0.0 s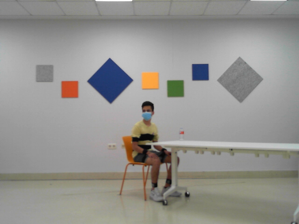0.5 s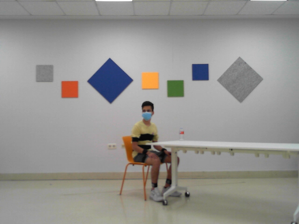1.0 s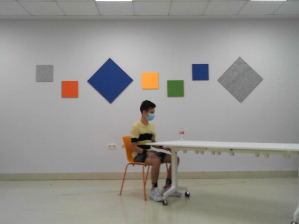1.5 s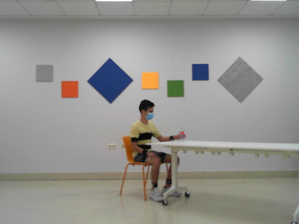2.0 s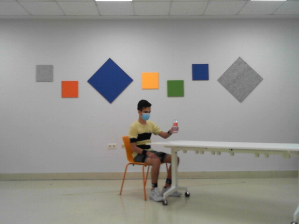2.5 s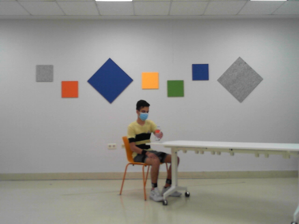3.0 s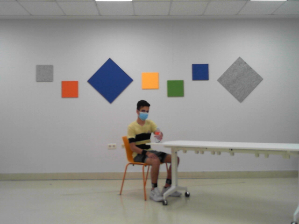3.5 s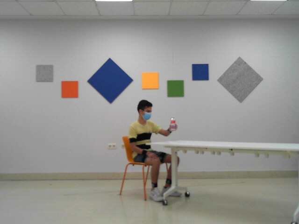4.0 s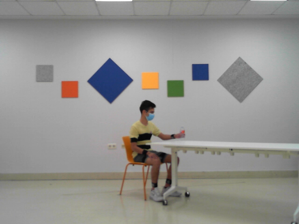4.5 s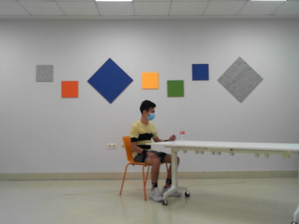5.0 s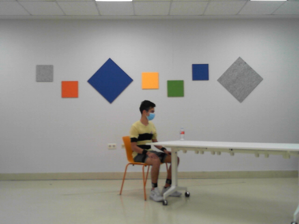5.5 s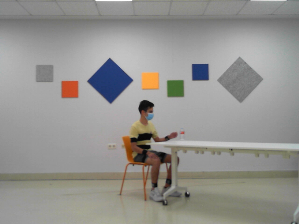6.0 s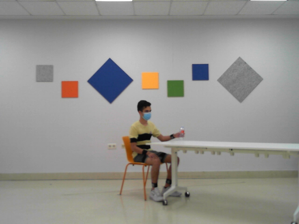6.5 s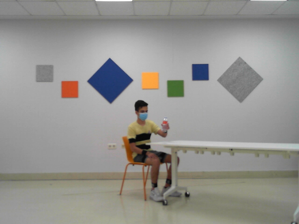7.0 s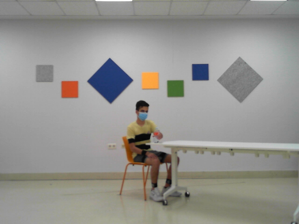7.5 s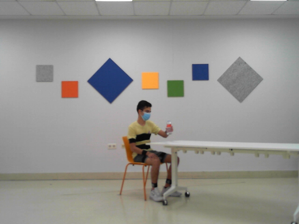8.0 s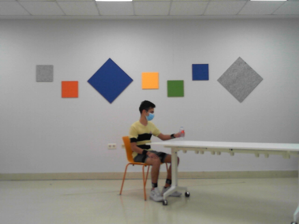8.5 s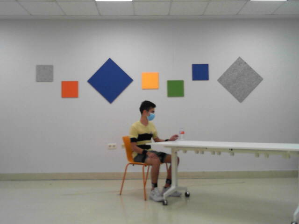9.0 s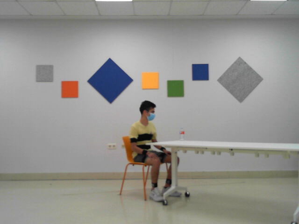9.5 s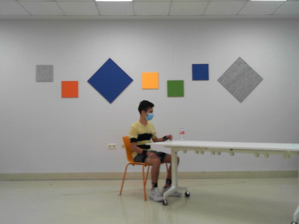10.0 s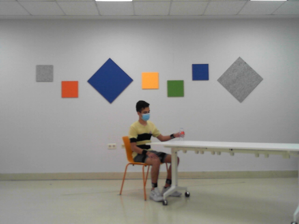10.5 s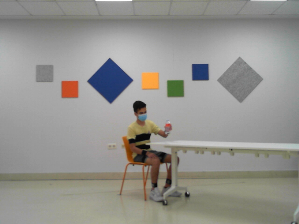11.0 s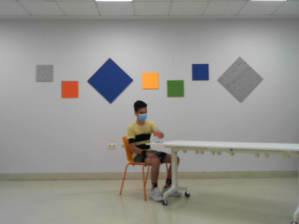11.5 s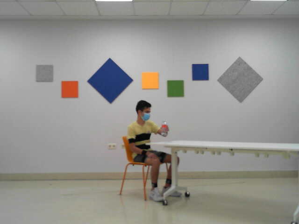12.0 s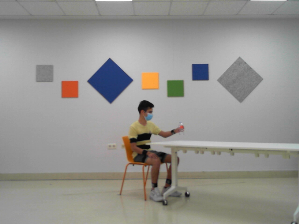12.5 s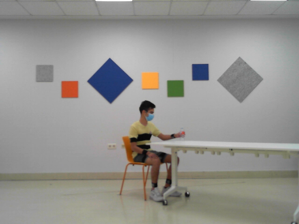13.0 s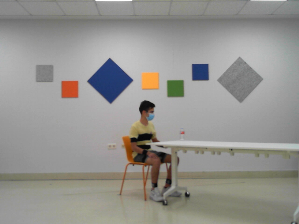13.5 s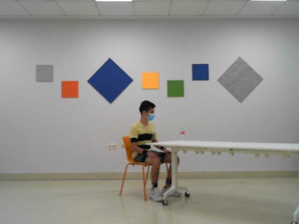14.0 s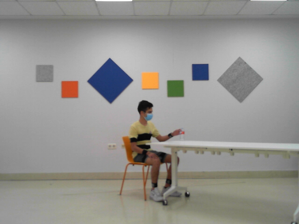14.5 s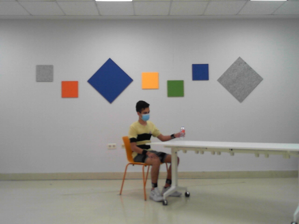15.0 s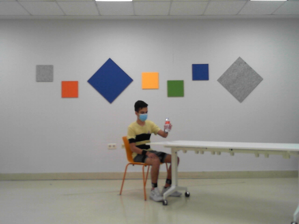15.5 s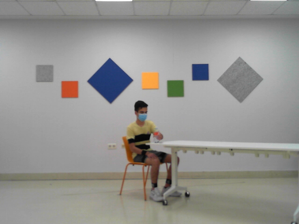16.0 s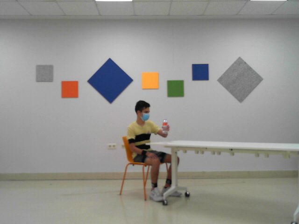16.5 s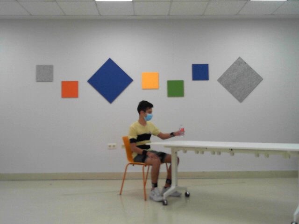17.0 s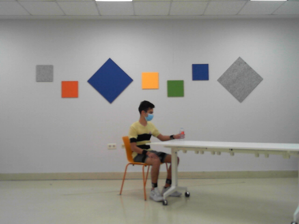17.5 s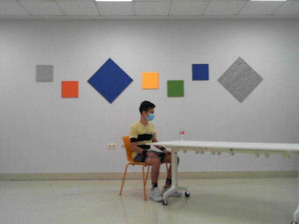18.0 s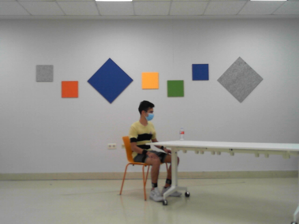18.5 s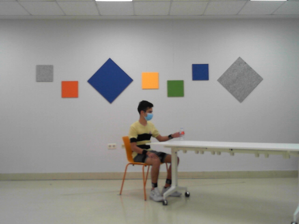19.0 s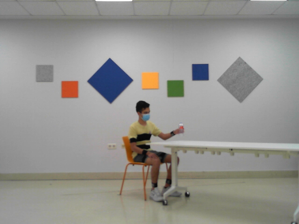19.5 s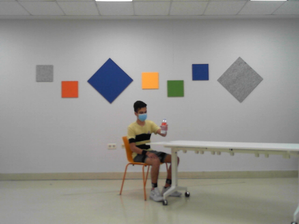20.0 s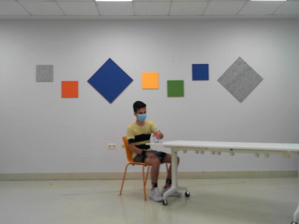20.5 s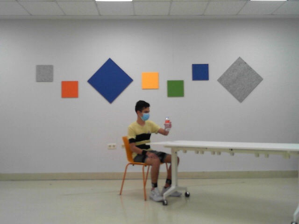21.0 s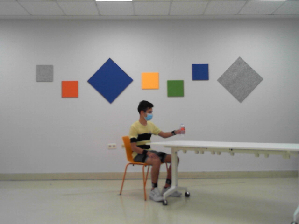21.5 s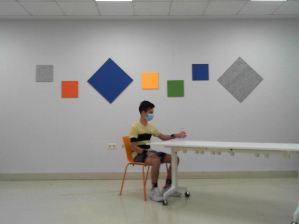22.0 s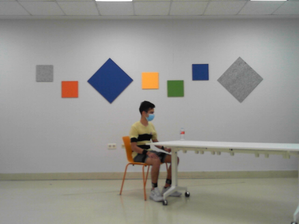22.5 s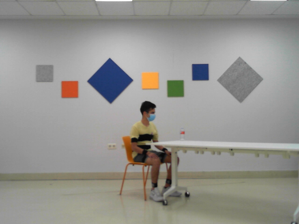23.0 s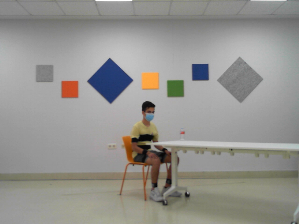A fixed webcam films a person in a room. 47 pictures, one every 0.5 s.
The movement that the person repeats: Move a bottle from side to side, left hand.
